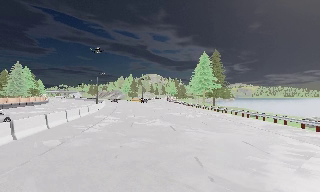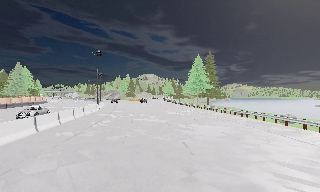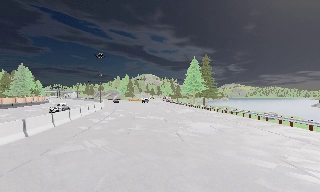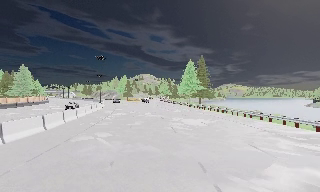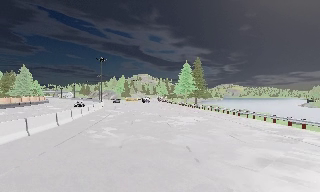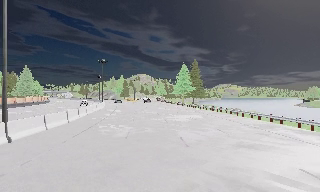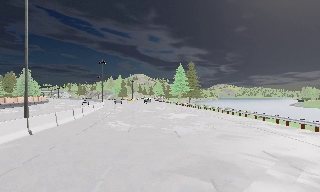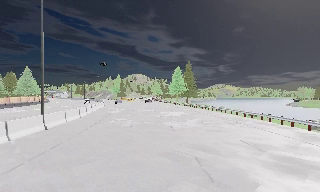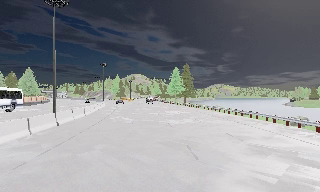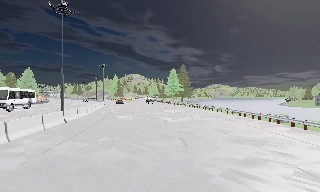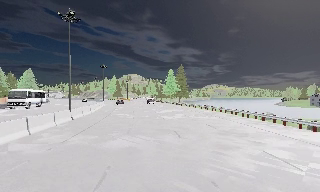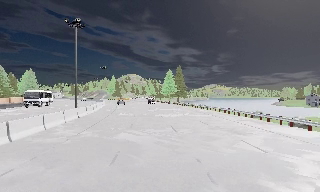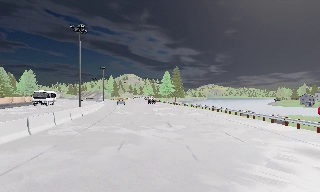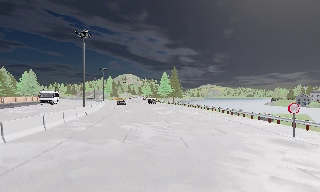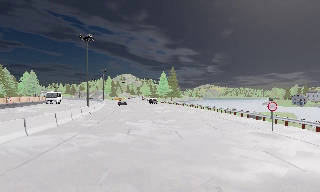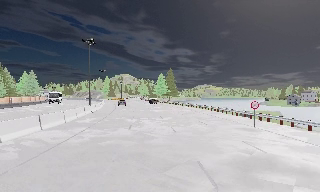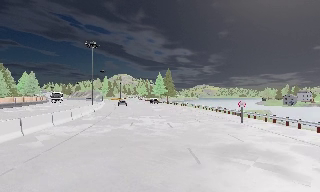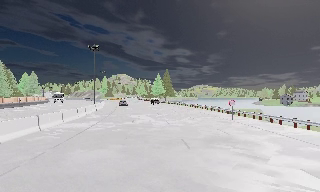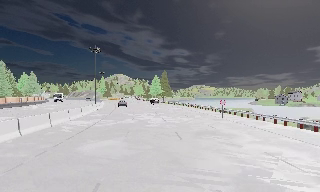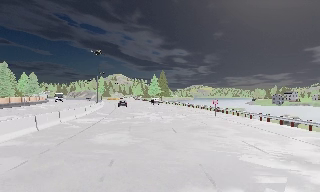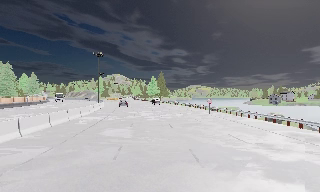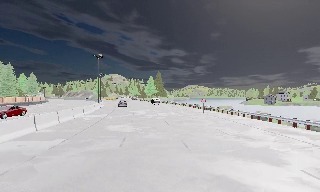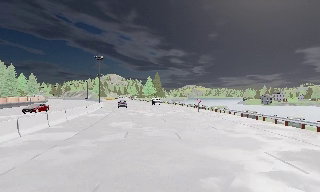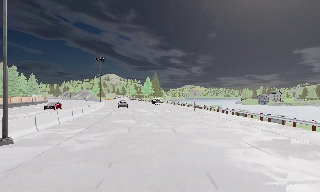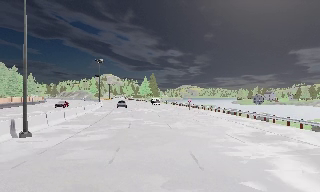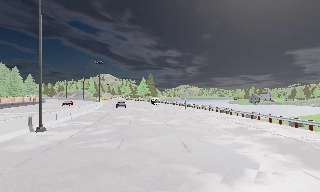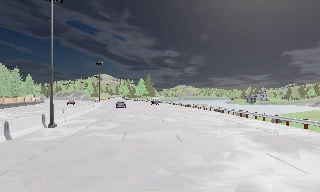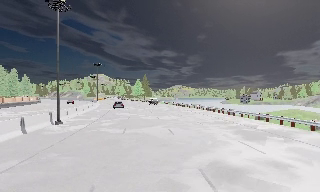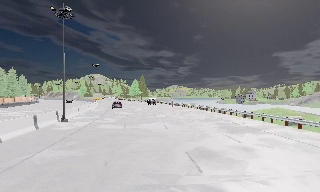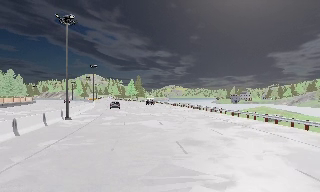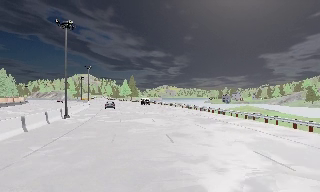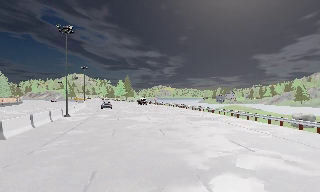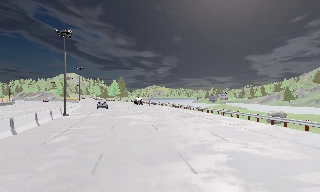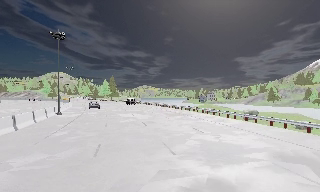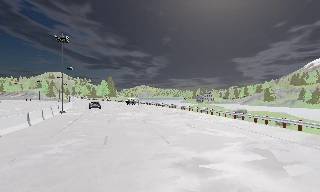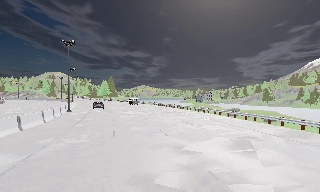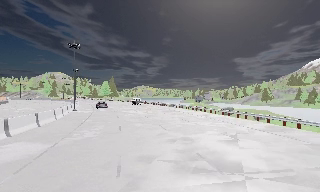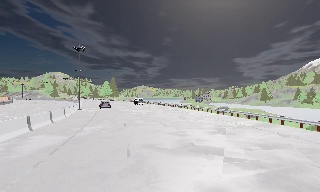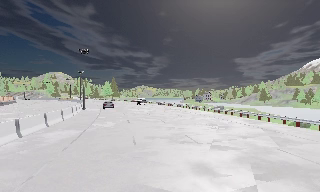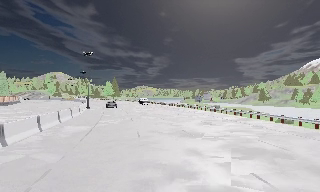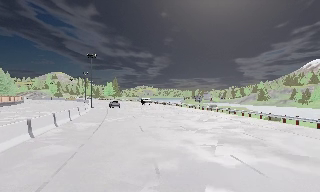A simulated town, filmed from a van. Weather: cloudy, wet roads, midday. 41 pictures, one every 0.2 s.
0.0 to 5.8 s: The scene slides to the left, as the camera pans about 20 degrees to its right. It travels backward, about 55 m, so what stands in front gets smaller.
5.8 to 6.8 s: The scene slides to the left, as the camera pans about 10 degrees to its right. It travels backward, about 9 m, so what stands in front gets smaller.
6.8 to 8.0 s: The camera travels backward, about 10 m, so what stands in front gets smaller.
The film runs backward here.
